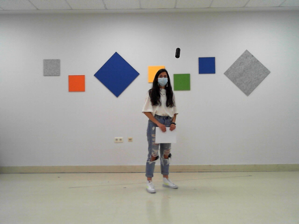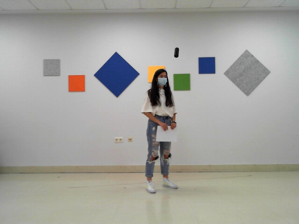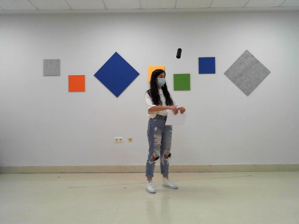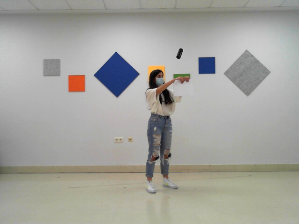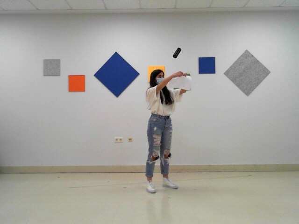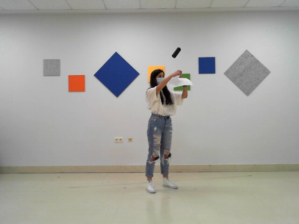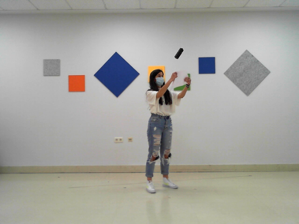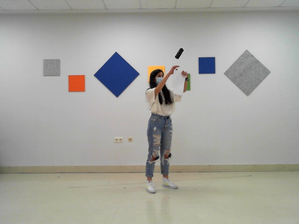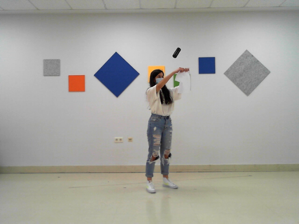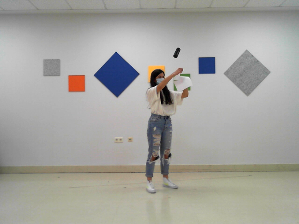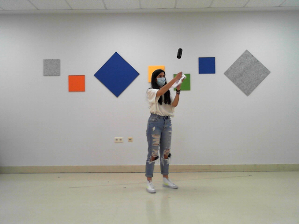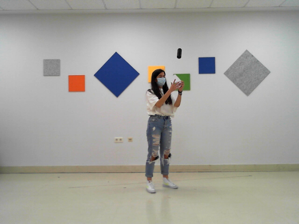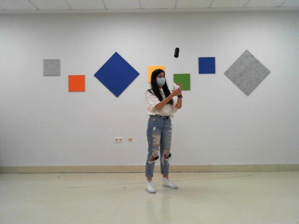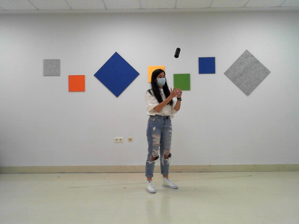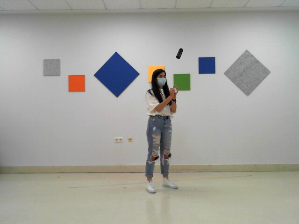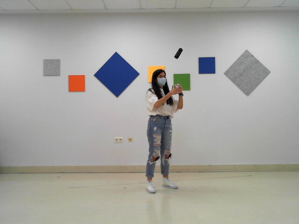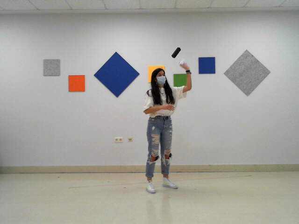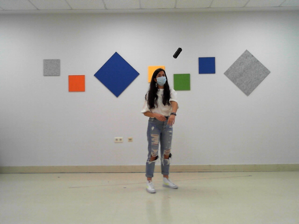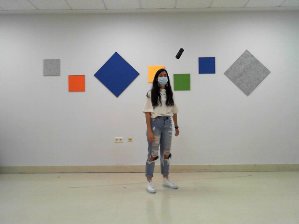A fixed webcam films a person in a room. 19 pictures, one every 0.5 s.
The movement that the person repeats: Tear a paper in 4 pieces, make a ball and throw it.
